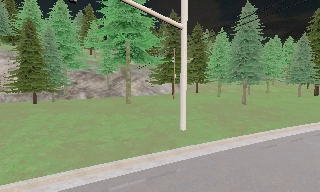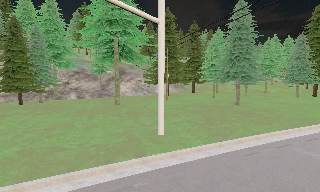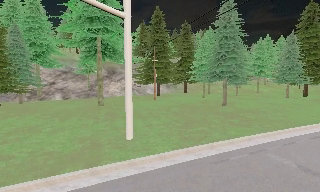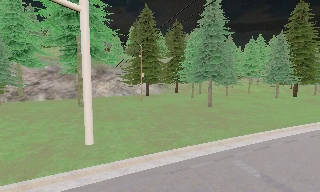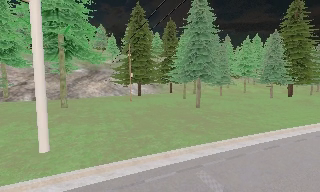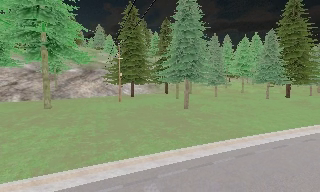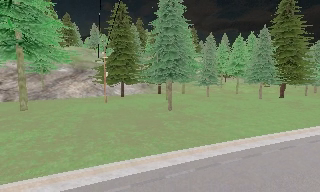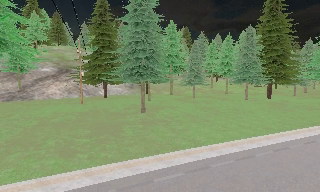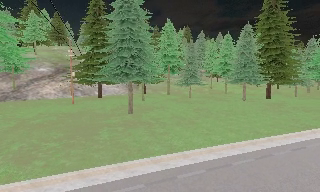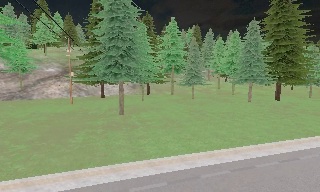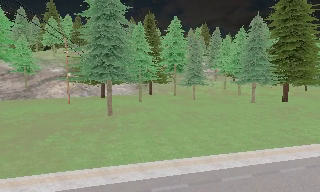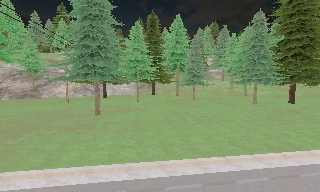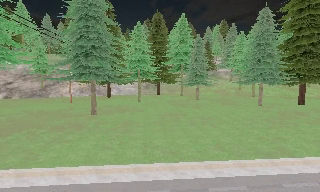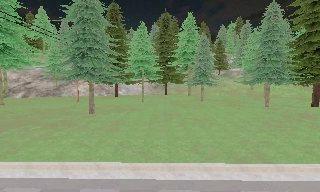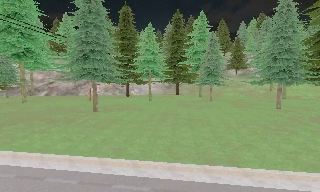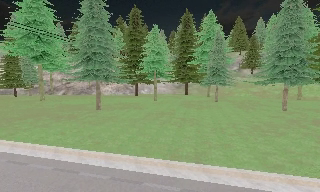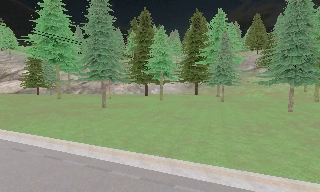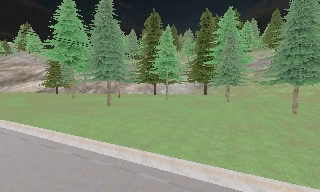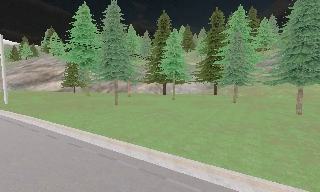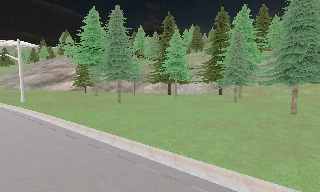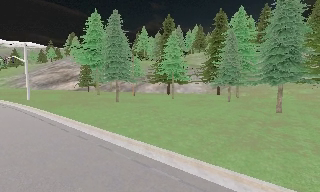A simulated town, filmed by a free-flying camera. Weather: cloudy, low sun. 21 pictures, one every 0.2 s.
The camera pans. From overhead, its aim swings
counterclockwise.
0.0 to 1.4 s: The camera travels to its right and forward, about 11 m, so close, fixed things drift to the left.
1.4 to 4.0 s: The camera pans to its left, which is counterclockwise from overhead, by about 60 degrees. It travels to its right, about 20 m.
The film runs backward here.
